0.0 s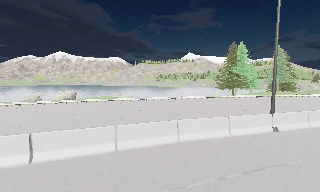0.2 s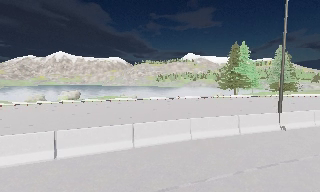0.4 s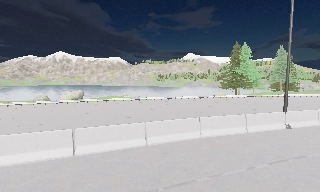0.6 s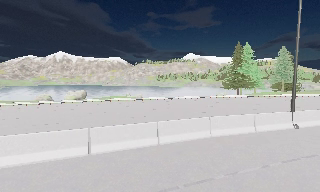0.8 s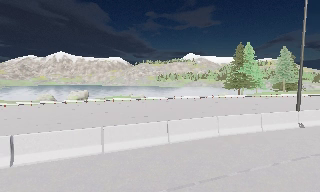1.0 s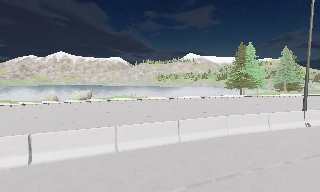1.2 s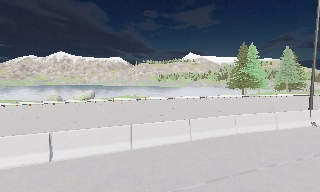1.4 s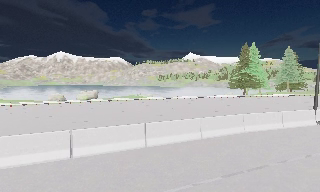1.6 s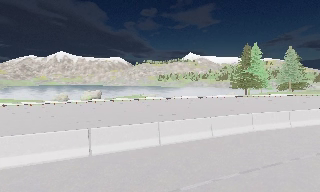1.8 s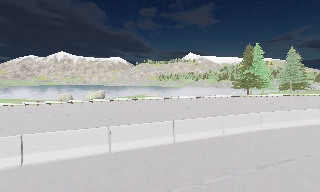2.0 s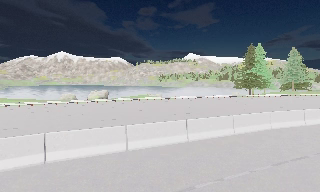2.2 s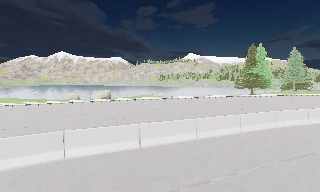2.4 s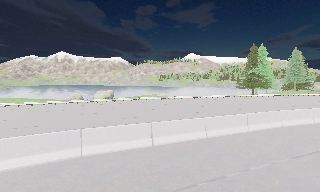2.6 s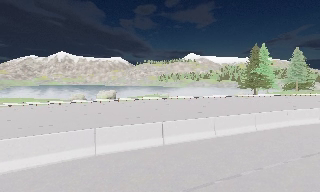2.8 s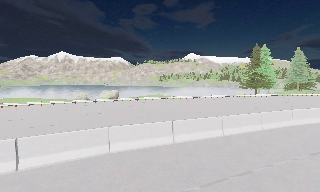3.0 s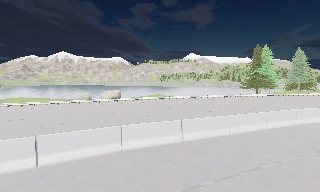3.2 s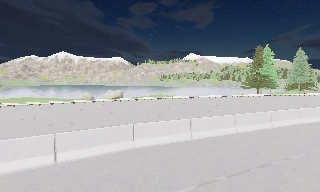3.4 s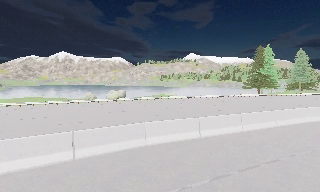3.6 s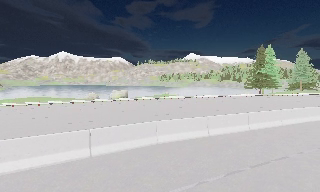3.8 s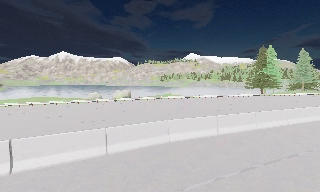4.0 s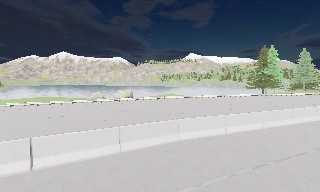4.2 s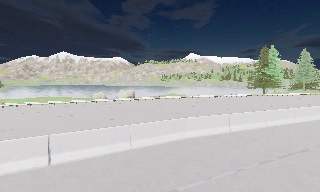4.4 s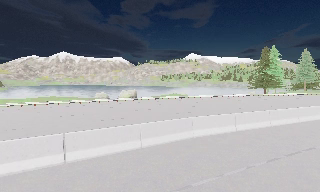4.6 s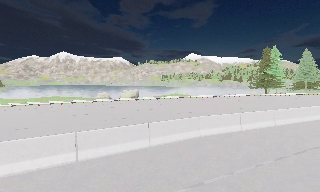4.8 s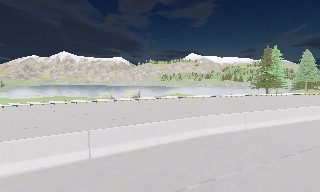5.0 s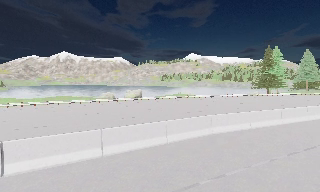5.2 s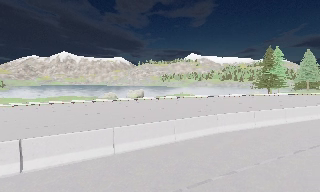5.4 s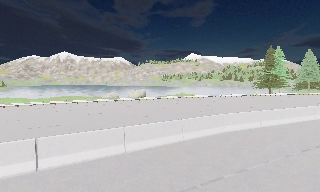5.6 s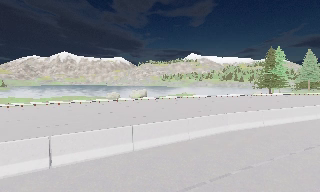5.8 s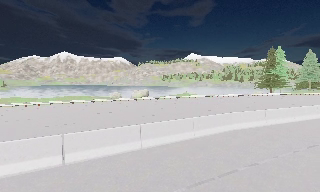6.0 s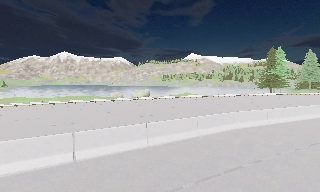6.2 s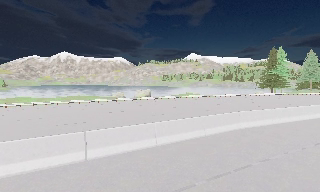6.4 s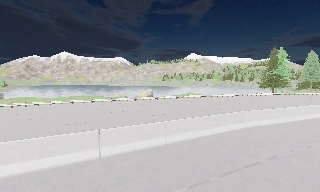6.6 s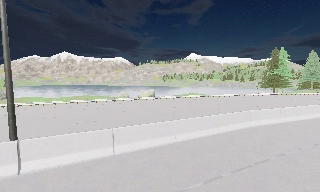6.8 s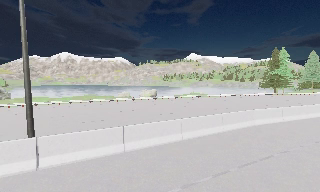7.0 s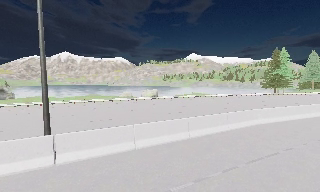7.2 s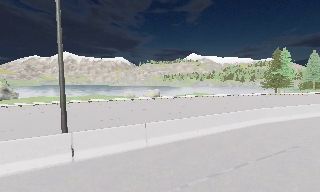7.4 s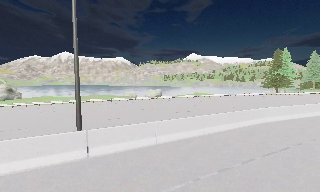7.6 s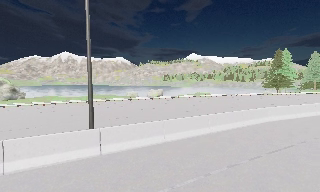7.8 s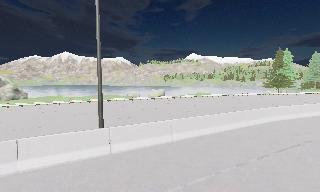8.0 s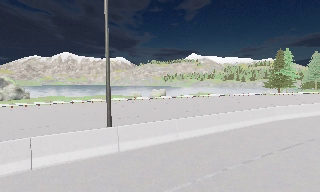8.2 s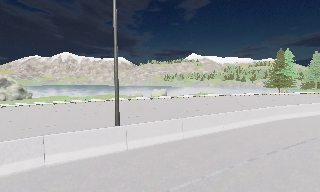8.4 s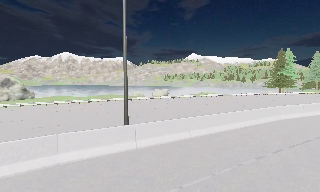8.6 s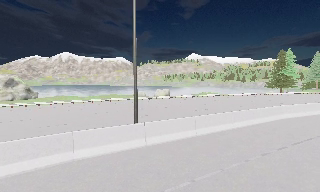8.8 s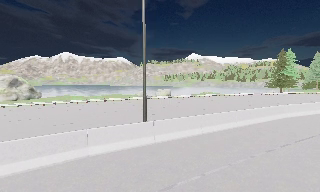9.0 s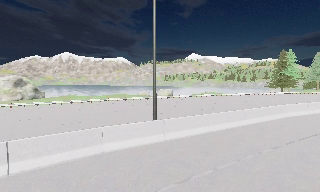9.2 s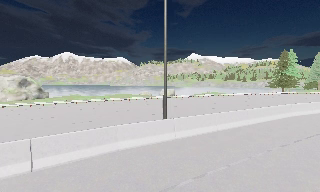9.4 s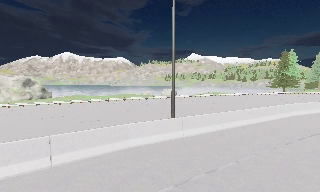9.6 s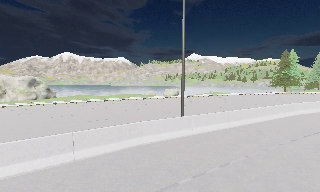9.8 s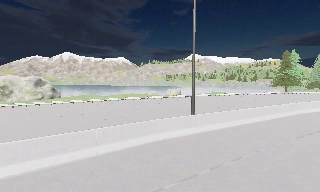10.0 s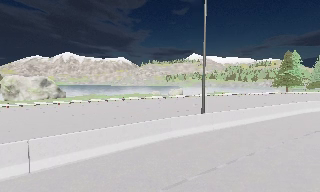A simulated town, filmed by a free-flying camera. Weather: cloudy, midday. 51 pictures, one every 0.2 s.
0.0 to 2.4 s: The camera travels to its left, about 9 m, so close, fixed things drift to the right.
2.4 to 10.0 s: The camera travels to its left and backward, about 20 m, so close, fixed things drift to the right.
The film runs backward here.
